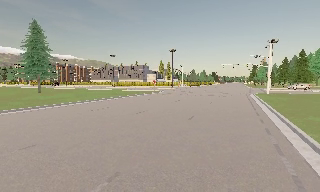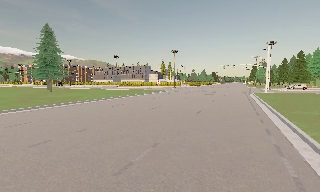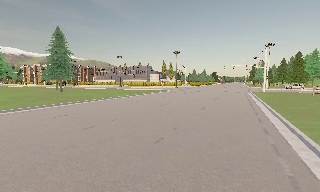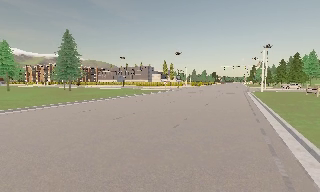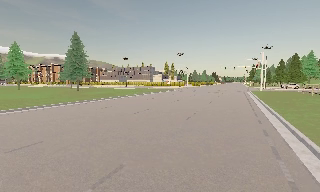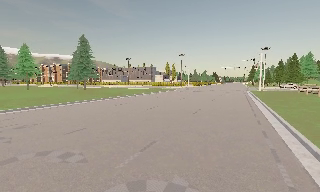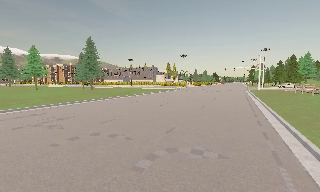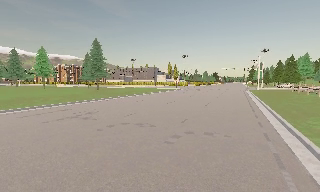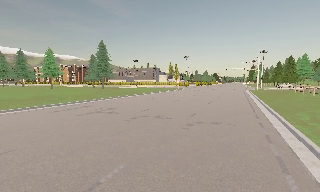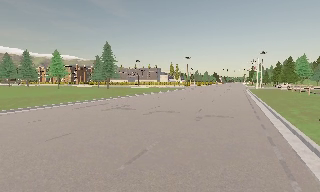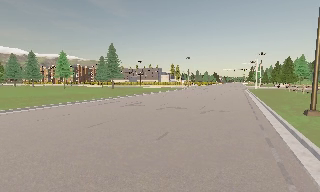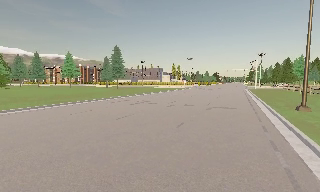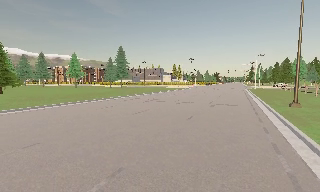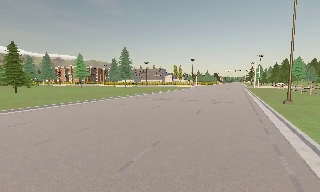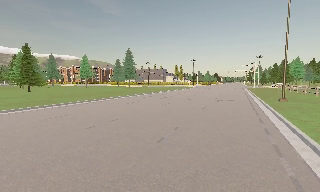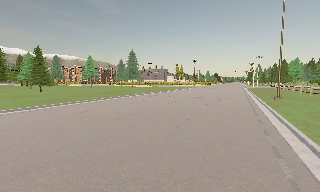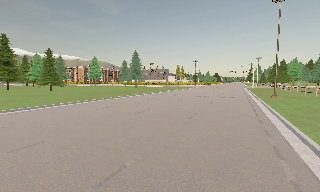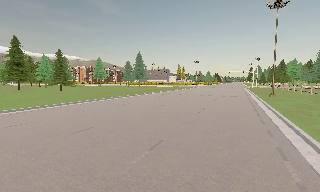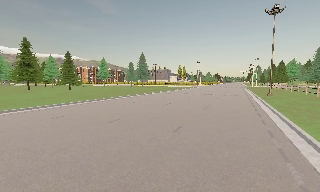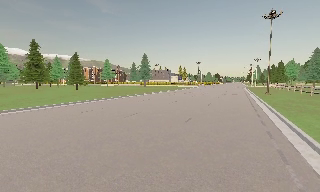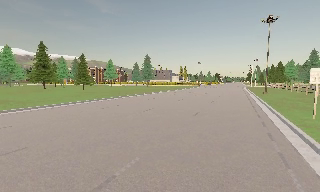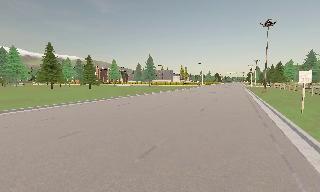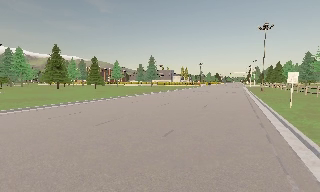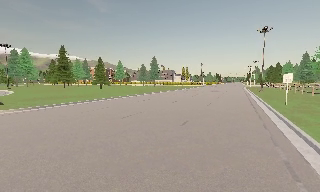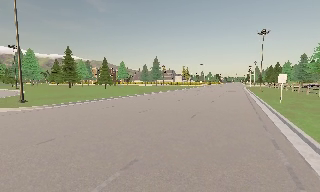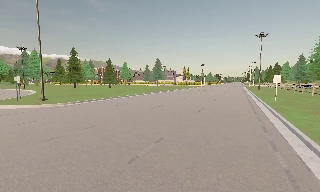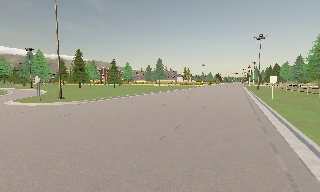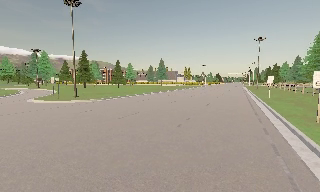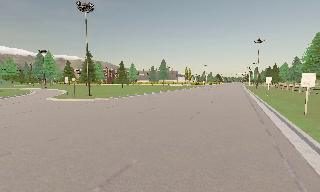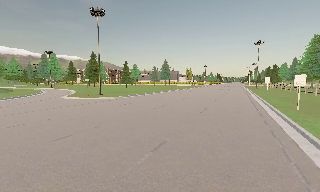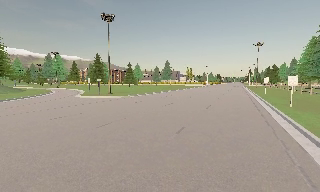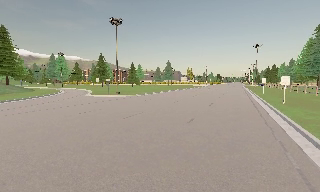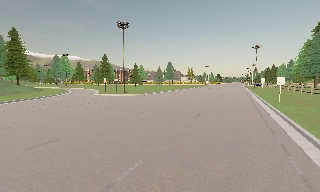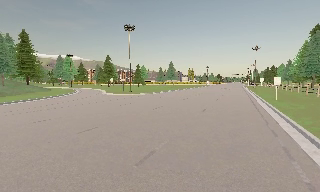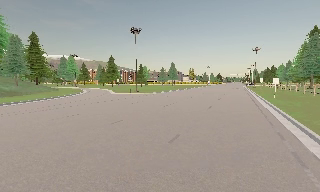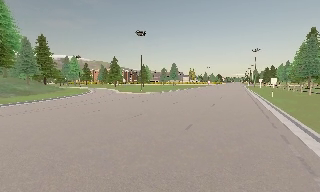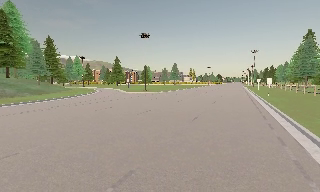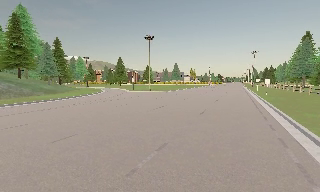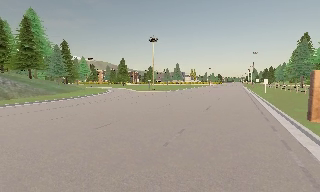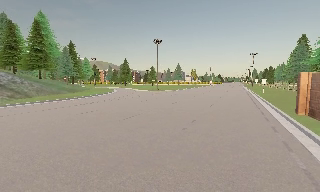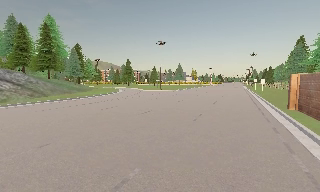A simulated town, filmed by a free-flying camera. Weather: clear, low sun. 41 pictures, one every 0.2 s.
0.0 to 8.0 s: The camera travels backward and to its left, about 75 m, so what stands in front gets smaller.
The film runs backward here.
